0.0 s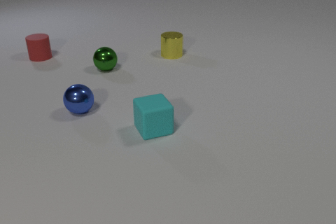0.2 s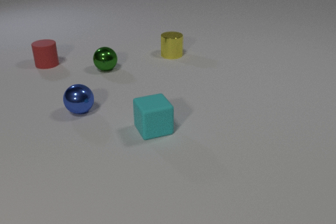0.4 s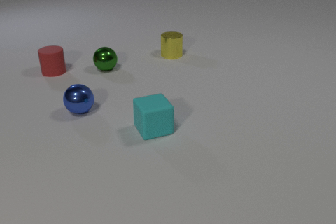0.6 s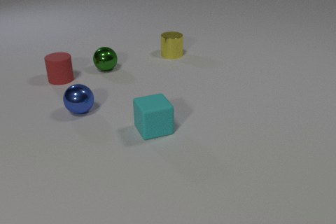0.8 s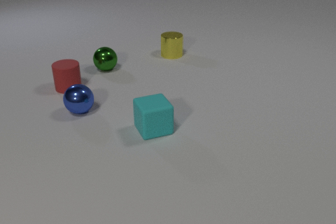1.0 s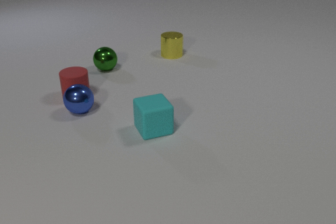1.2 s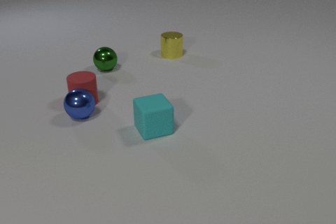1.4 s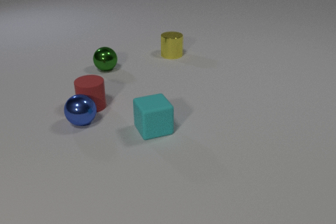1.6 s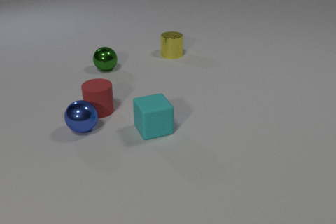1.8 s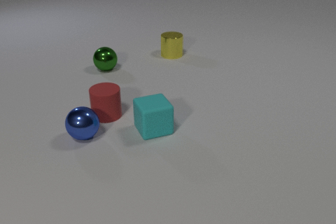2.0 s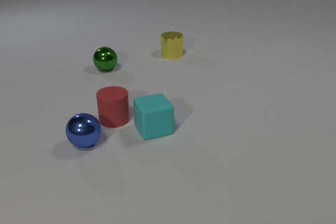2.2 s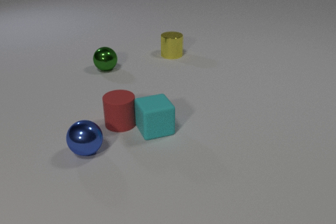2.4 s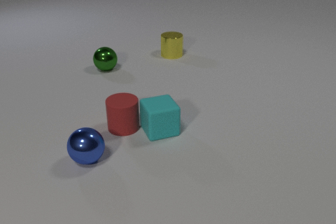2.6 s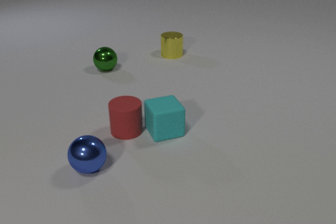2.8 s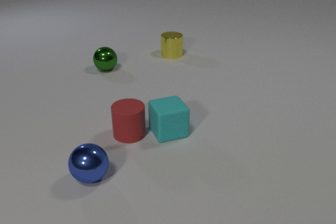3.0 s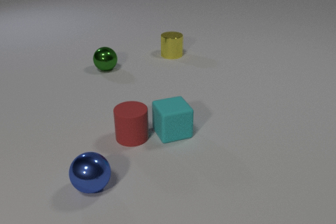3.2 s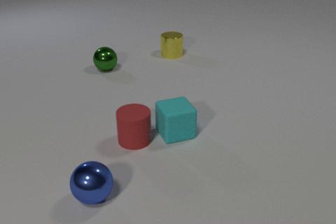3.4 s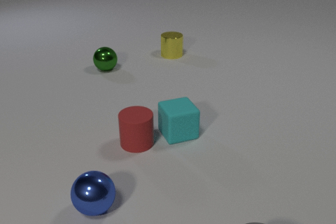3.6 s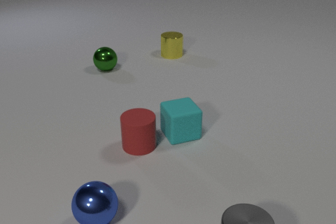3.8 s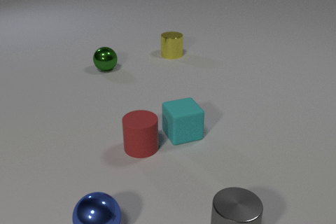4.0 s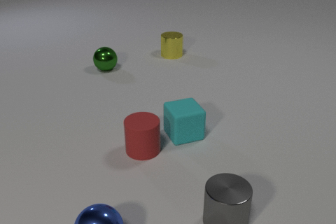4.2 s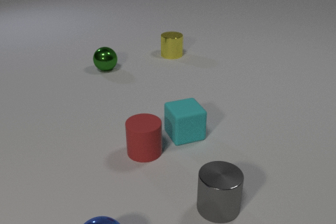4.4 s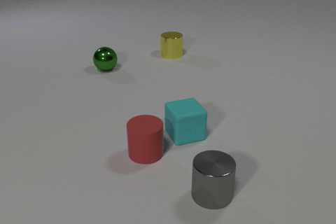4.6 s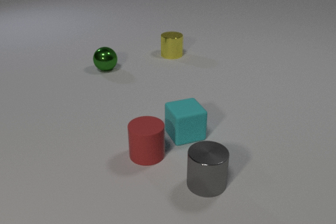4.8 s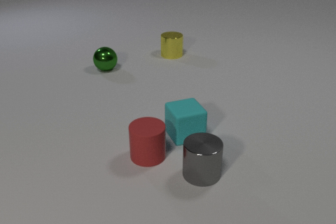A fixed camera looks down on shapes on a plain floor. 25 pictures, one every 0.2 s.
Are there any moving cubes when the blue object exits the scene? yes.
How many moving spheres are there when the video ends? 0.
How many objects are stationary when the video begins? 4.
0.0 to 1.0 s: The red rubber cylinder slides toward the camera.
1.0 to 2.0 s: The red rubber cylinder slides toward the camera and to the right. The blue metal sphere rolls toward the camera. The red rubber cylinder and the blue metal sphere collide.
2.0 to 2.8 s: The red rubber cylinder slides toward the camera and to the right. The blue metal sphere rolls toward the camera. The cyan rubber cube slides to the right. The red rubber cylinder and the cyan rubber cube collide.
2.8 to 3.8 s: The red rubber cylinder slides toward the camera and to the right. The blue metal sphere rolls toward the camera. The cyan rubber cube slides to the right. The gray metal cylinder comes in at the bottom edge, slides away from the camera and to the left.
3.8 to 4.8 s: The red rubber cylinder slides toward the camera. The blue metal sphere rolls toward the camera, leaves at the bottom edge. The gray metal cylinder slides away from the camera and to the left.
